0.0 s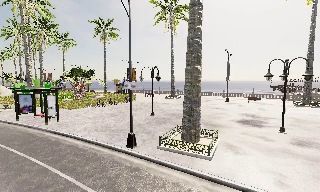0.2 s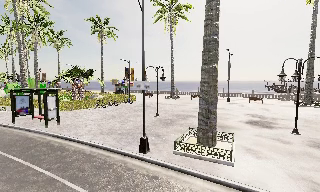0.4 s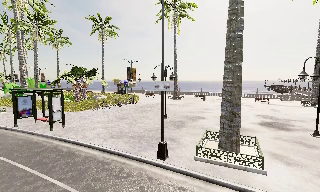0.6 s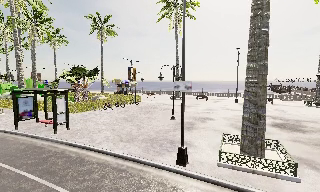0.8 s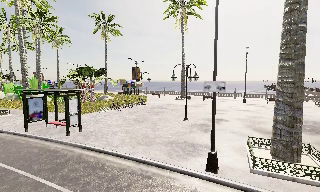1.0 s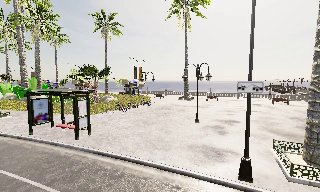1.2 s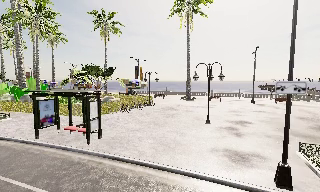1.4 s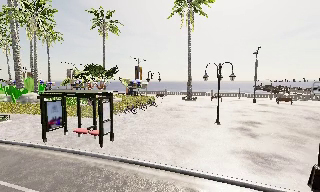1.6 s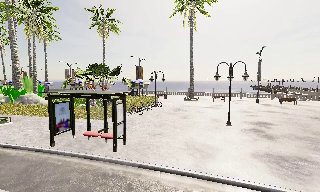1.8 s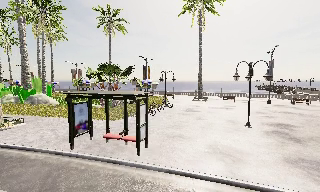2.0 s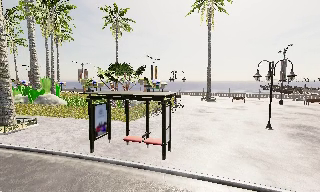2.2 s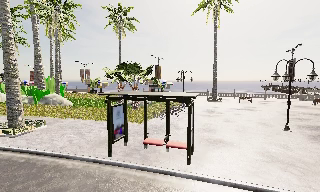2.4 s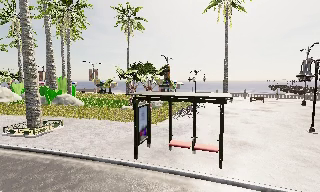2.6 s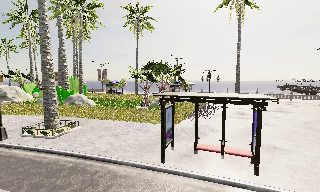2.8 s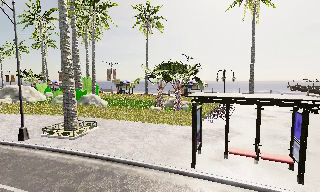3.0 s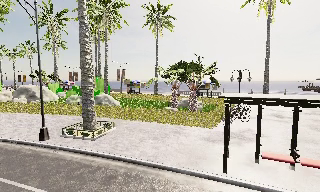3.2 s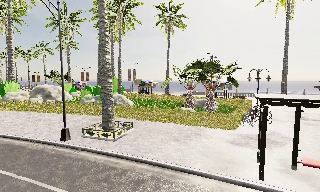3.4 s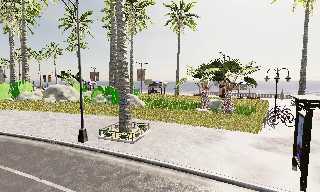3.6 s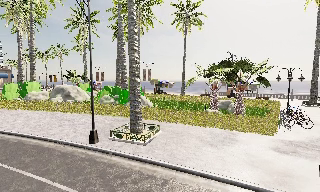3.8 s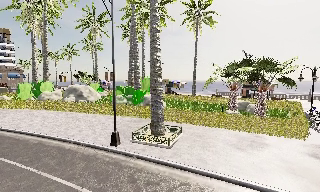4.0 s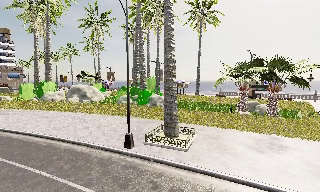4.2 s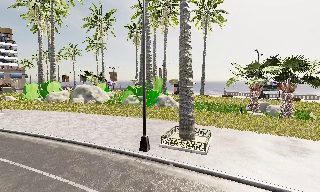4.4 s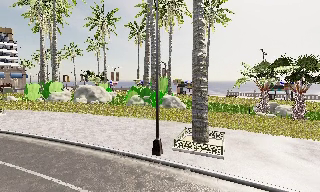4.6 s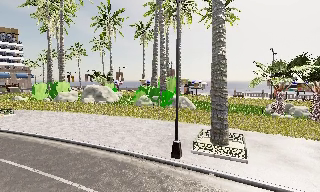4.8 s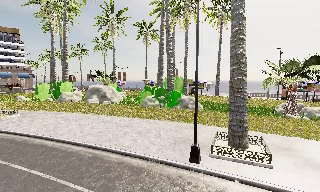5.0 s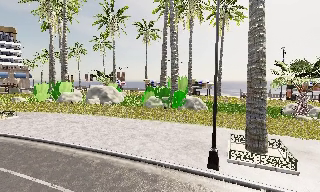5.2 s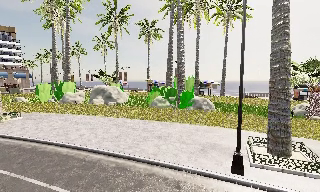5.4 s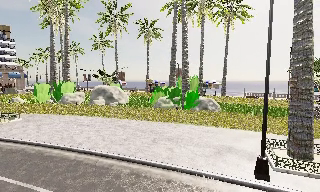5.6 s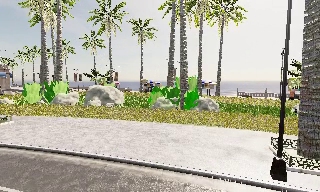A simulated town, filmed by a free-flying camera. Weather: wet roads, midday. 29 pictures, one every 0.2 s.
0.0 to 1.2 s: The camera travels to its left and forward, about 7 m, so close, fixed things drift to the right.
1.2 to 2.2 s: The camera travels to its left, about 5 m, so close, fixed things drift to the right.
2.2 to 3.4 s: The camera swings to its left by about 10 degrees, and the scene slides to the right. It travels to its left, about 6 m, so close, fixed things drift to the right.
3.4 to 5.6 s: The camera travels to its left and forward, about 9 m, so close, fixed things drift to the right.
The film runs forward here.
